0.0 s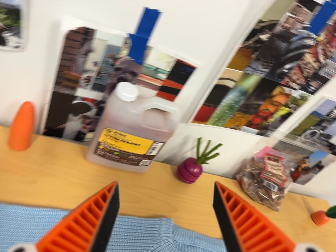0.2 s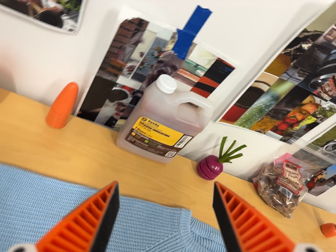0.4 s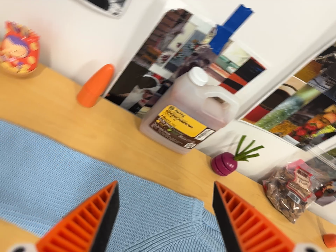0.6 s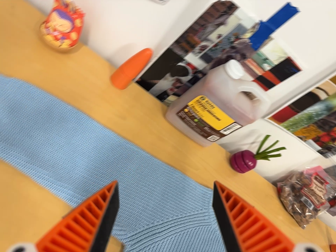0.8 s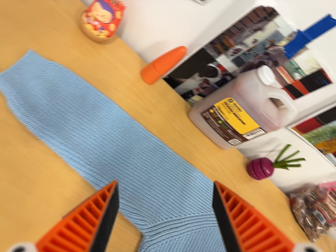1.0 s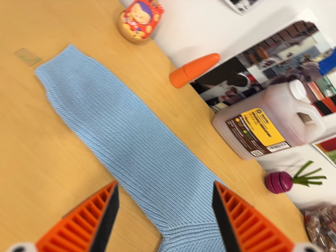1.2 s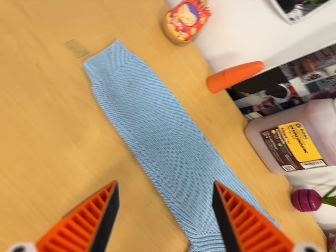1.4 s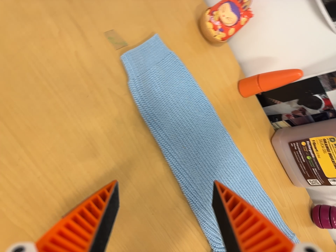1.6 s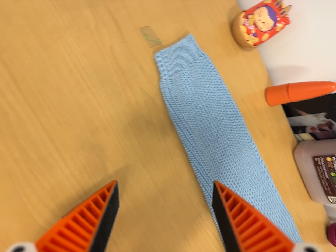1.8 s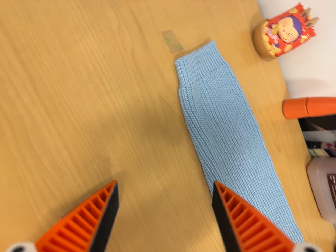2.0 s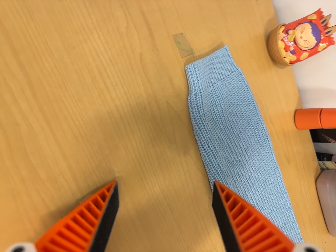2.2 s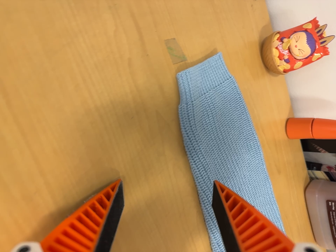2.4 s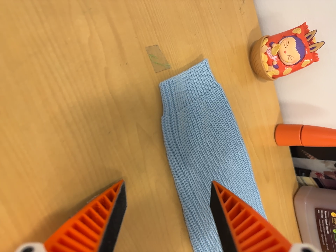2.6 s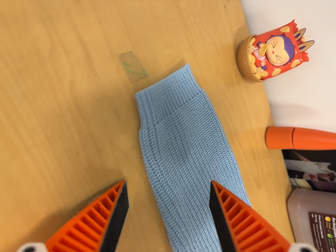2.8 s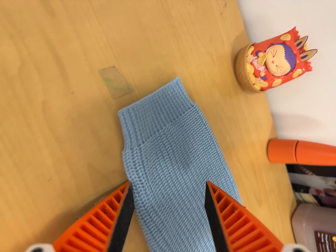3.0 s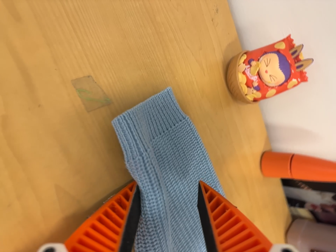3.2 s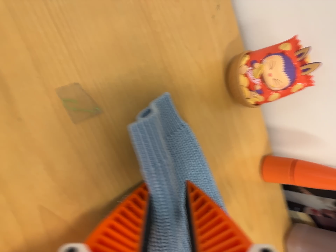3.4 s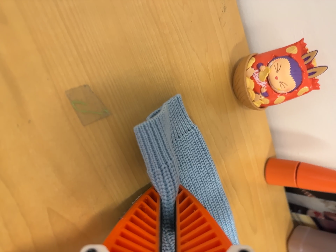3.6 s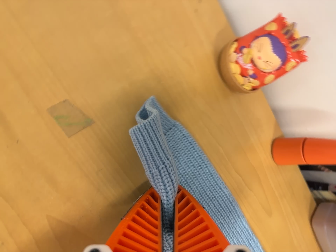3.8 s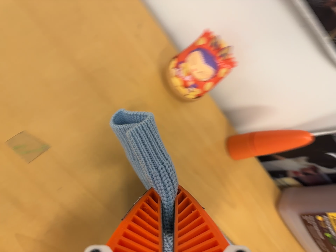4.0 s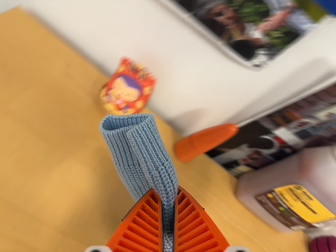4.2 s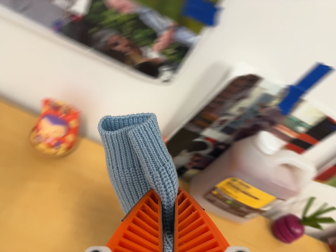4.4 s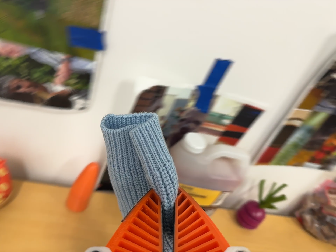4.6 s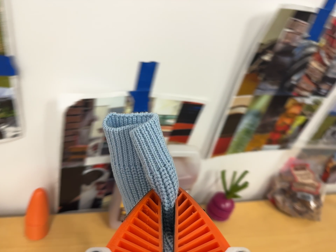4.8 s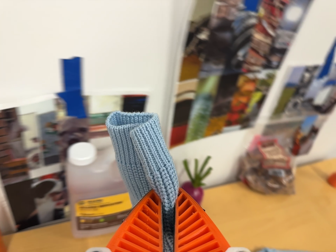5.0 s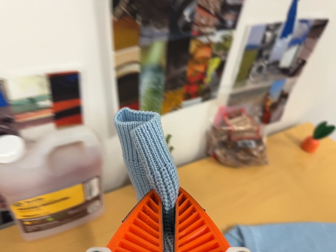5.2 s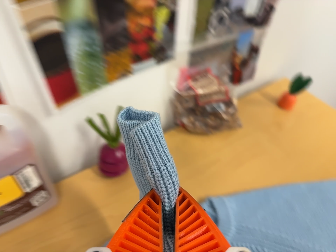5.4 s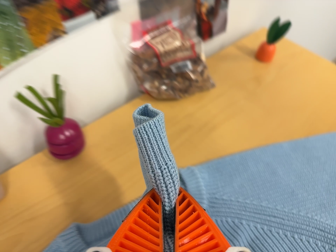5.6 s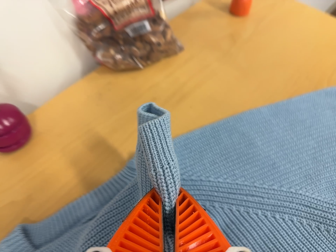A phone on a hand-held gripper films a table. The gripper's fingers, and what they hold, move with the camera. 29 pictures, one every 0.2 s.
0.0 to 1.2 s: The camera swings to its left by about 10 degrees, and the scene slides to the right. It travels to its left, about 24 cm, so close, fixed things drift to the right. It rolls about its line of sight by about 40 degrees, and the scene rotates clockwise.
1.2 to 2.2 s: The camera travels to its left, forward and toward the top of its view, about 12 cm, so close, fixed things drift to the right. It rolls about its line of sight by about 20 degrees, and the scene rotates clockwise.
2.2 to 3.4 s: The camera travels forward, toward the top of its view and to its right, about 12 cm, so what stands in front looms larger.
3.4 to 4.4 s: The camera travels to its right, about 32 cm, so close, fixed things drift to the left. Its aim tips toward the top of its view by about 10 degrees, and the scene shifts downward. It rolls about its line of sight by about 60 degrees, and the scene rotates counterclockwise.
4.4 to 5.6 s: The scene slides to the left, as the camera pans about 15 degrees to its right. It travels to its right and forward, about 40 cm, so close, fixed things drift to the left. Its aim tips toward the bottom of its view by about 25 degrees, and the scene shifts upward. It rolls about its line of sight by about 45 degrees, and the scene rotates counterclockwise.
The film runs forward here.
